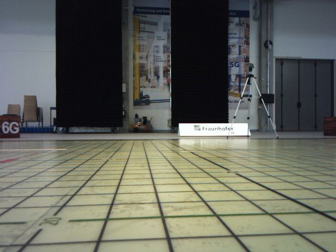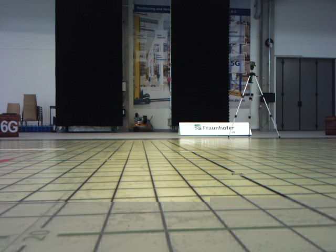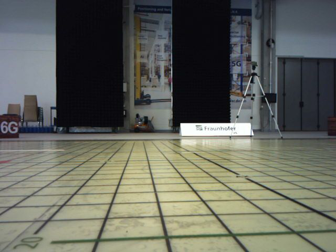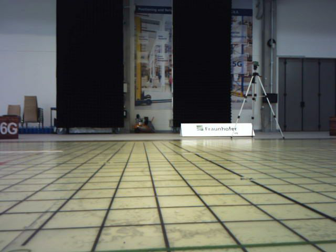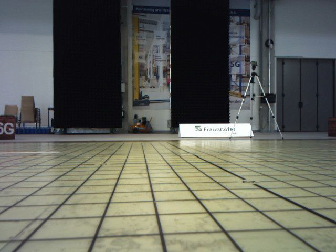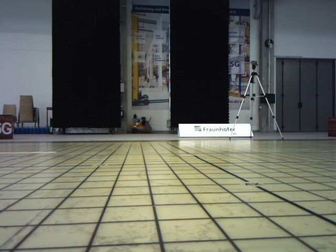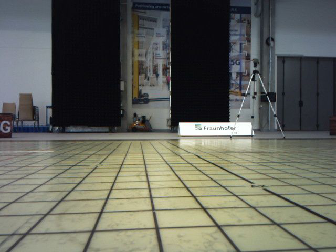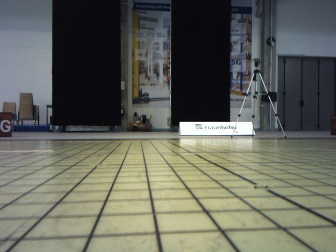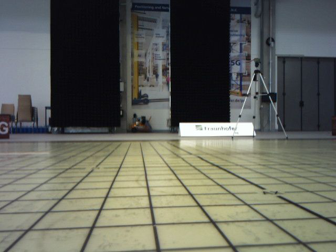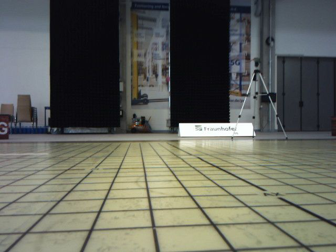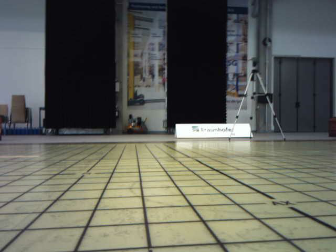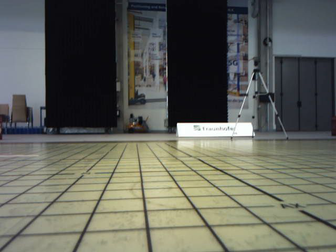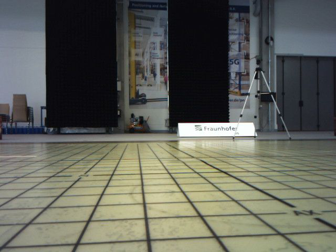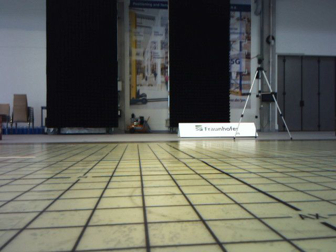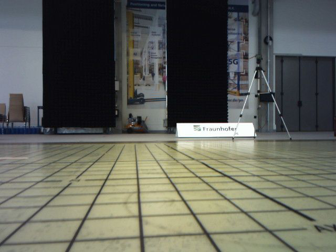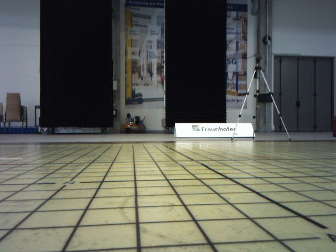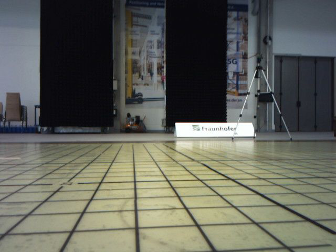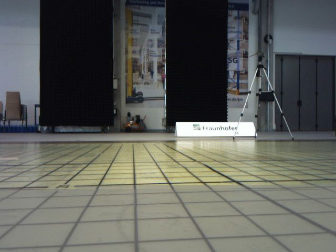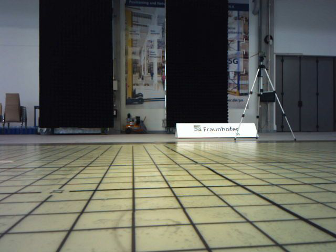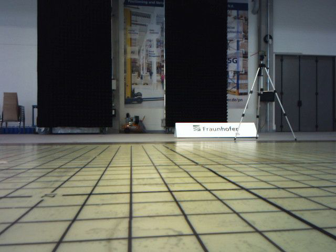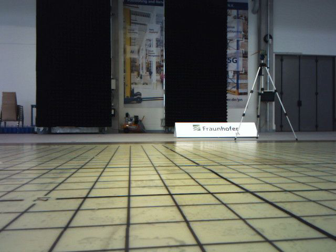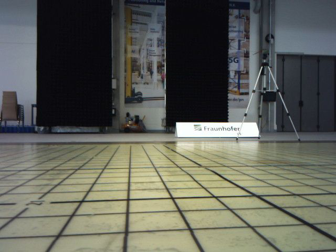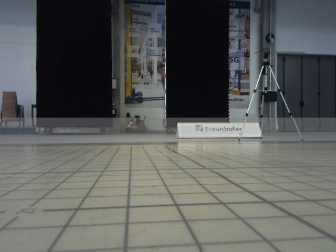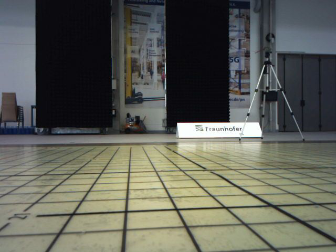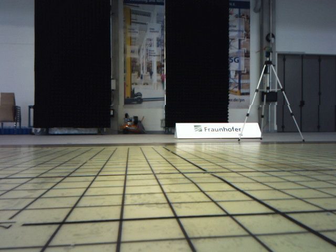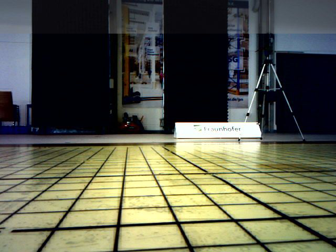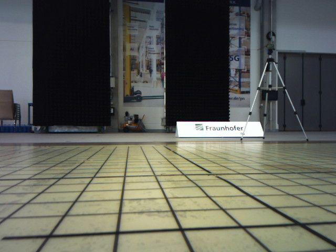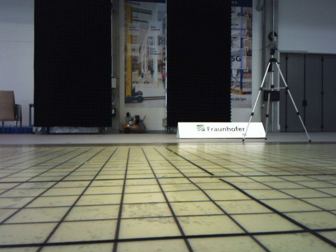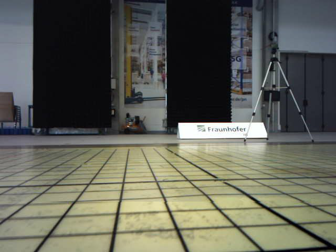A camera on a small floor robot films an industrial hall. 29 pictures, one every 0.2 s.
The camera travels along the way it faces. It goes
forward.
0.0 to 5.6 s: The camera travels forward, about 1.2 m, so what stands in front looms larger.
The film runs forward here.
